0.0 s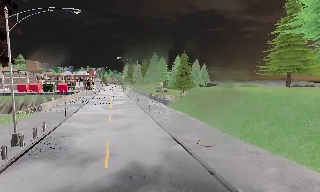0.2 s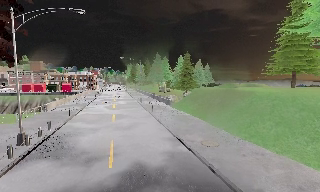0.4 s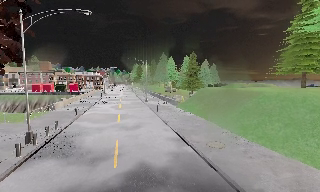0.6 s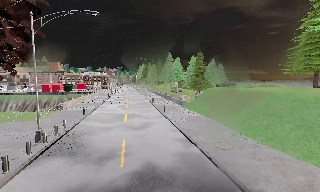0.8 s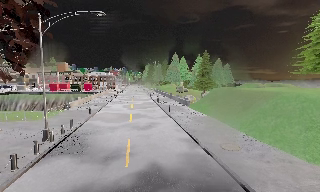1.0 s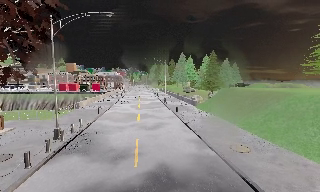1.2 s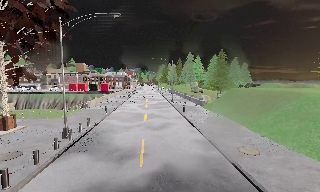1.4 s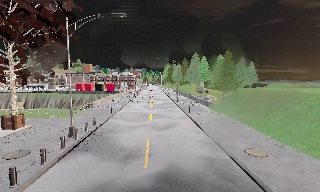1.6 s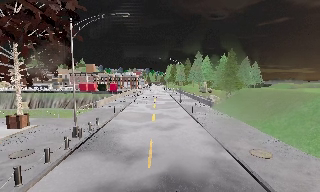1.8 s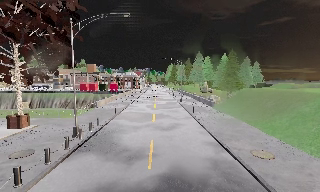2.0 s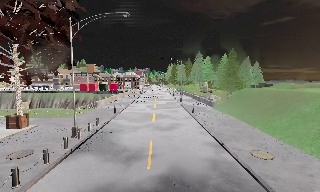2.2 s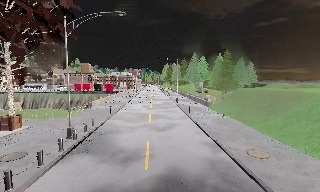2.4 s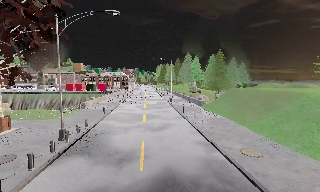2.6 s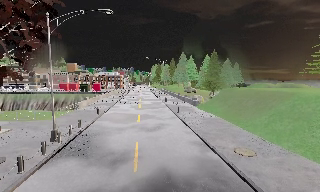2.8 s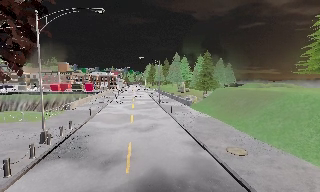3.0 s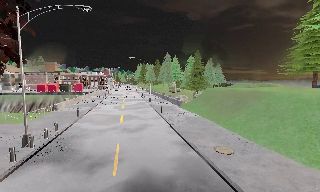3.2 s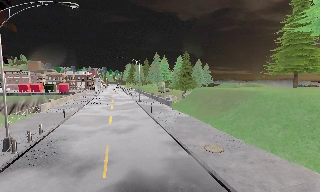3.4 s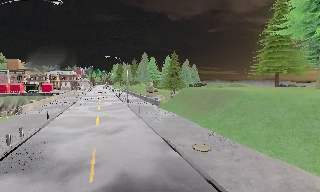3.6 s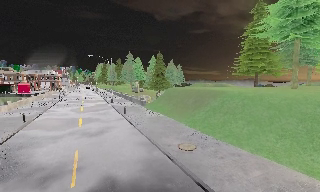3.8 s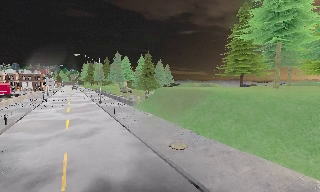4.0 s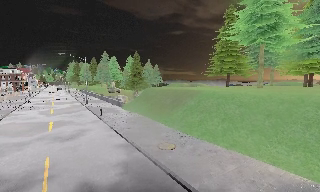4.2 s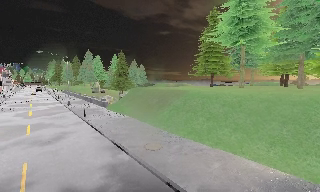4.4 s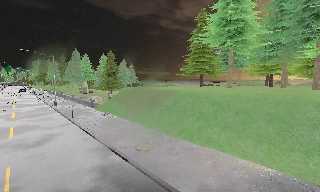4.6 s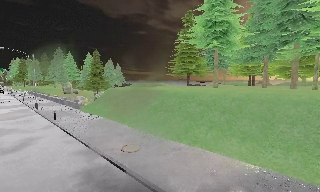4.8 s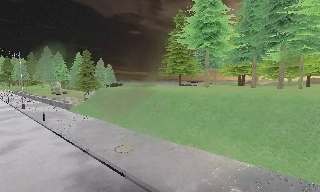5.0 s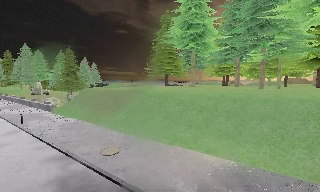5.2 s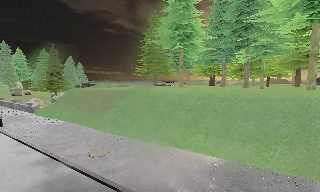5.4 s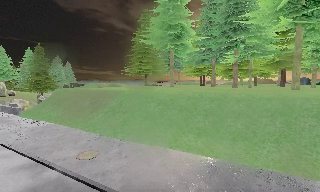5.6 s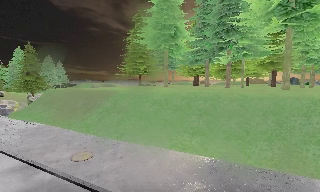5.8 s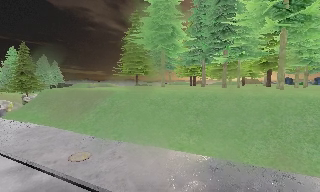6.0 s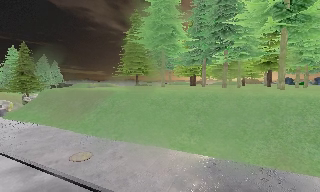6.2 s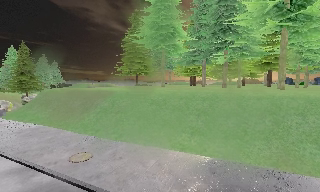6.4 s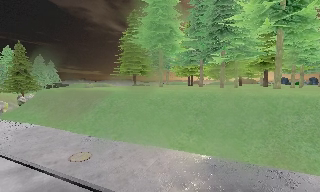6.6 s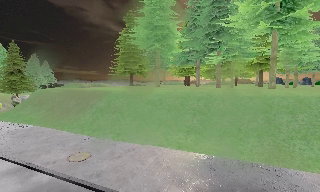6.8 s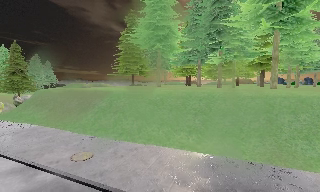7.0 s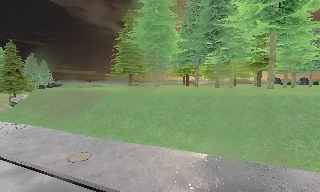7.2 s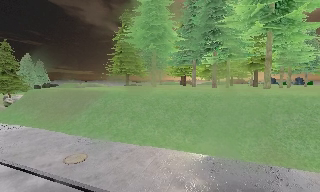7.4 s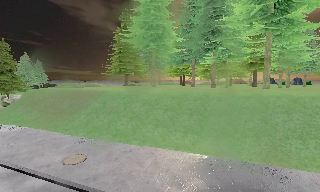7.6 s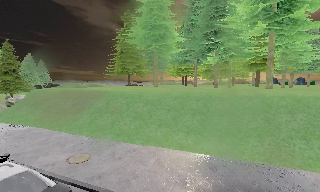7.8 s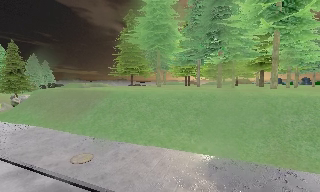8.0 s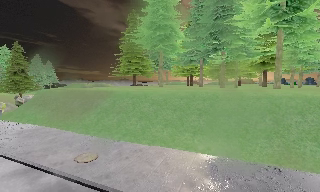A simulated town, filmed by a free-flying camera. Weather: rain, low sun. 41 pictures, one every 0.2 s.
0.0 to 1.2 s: The camera swings to its left by about 10 degrees, and the scene slides to the right.
1.2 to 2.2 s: The camera shifts only a little, or ends up much as it began.
2.2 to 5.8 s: The scene slides to the left, as the camera pans about 60 degrees to its right. It travels forward, about 0.5 m.
5.8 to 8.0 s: The camera travels to its left, about 0.5 m.
The film runs backward here.
